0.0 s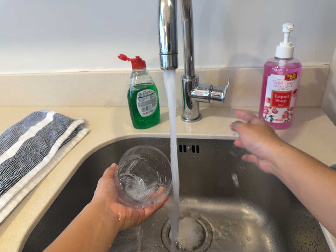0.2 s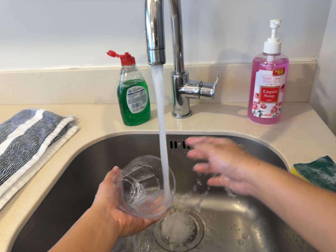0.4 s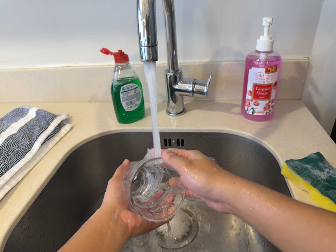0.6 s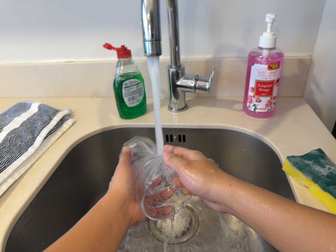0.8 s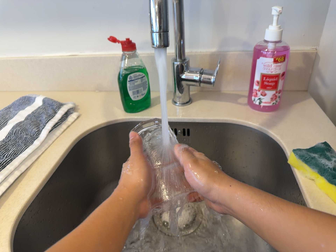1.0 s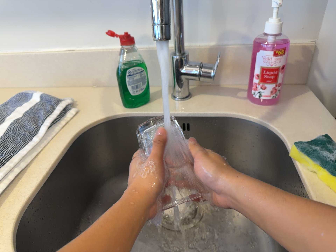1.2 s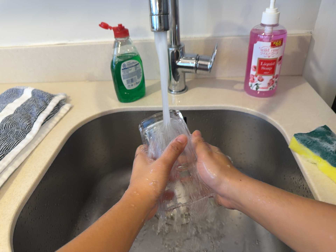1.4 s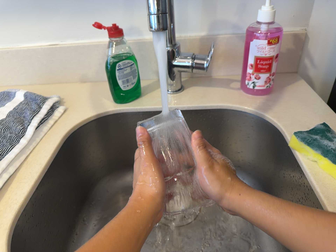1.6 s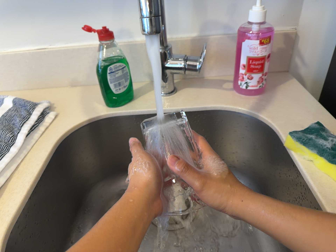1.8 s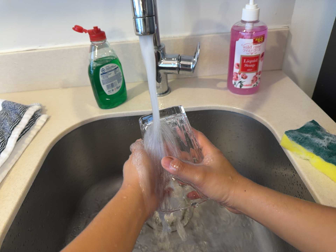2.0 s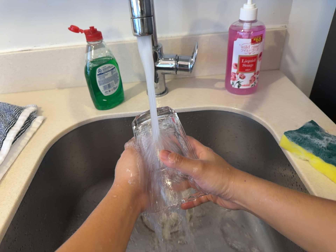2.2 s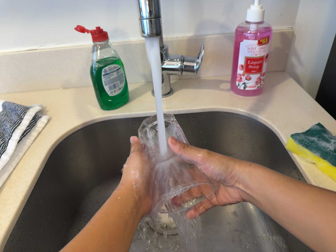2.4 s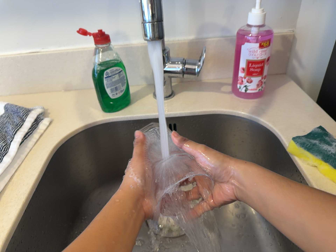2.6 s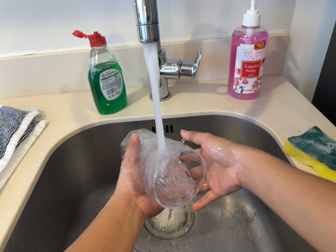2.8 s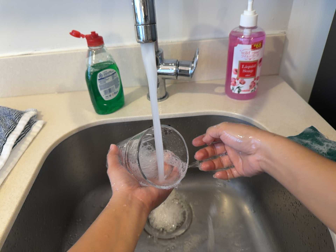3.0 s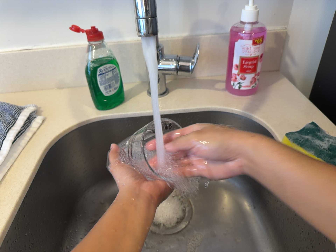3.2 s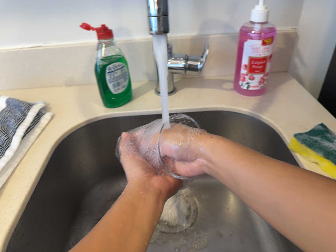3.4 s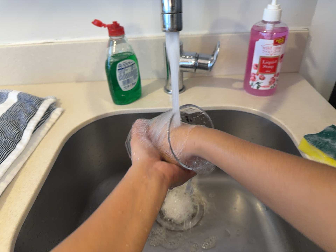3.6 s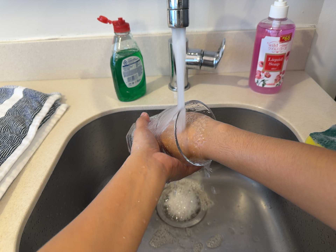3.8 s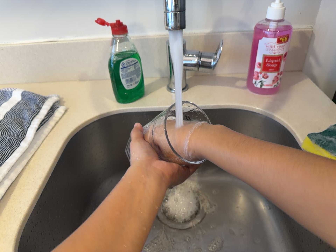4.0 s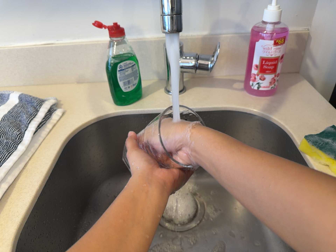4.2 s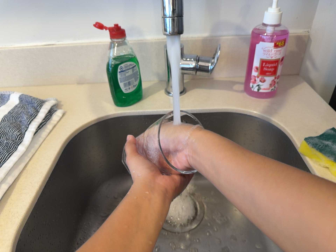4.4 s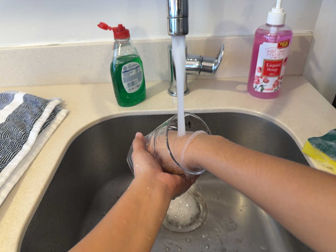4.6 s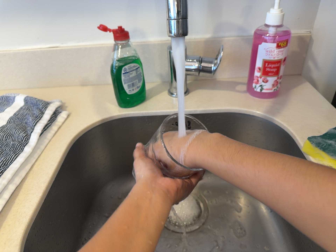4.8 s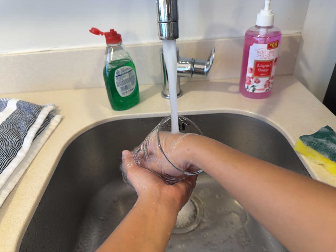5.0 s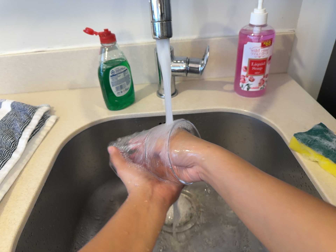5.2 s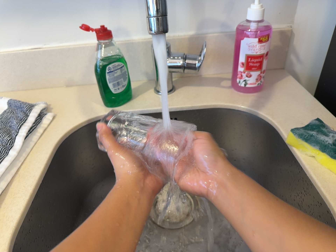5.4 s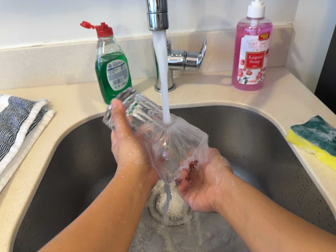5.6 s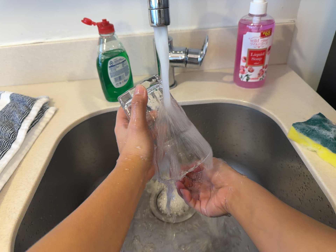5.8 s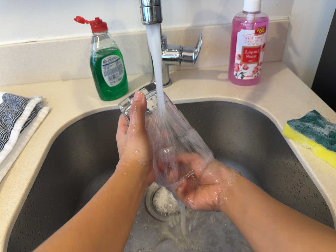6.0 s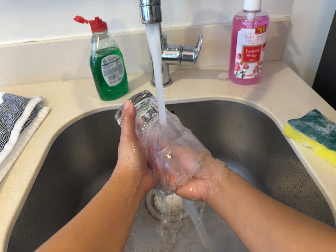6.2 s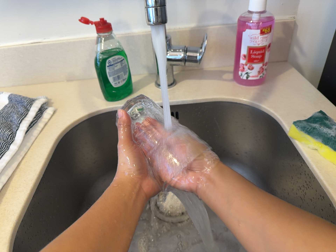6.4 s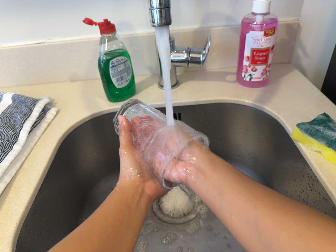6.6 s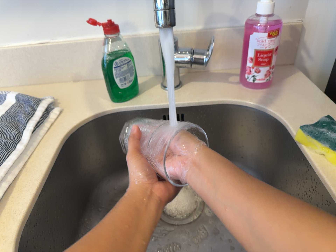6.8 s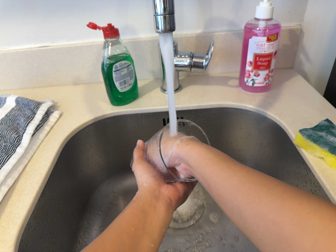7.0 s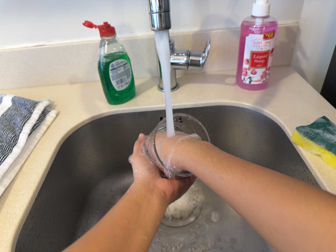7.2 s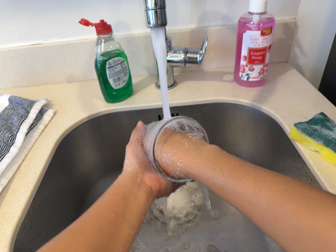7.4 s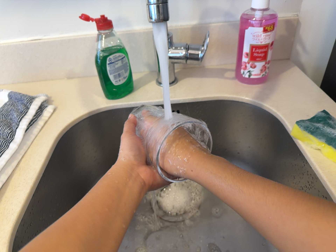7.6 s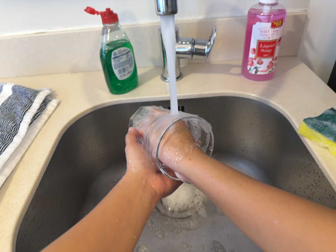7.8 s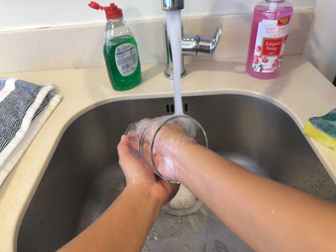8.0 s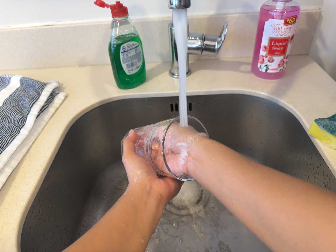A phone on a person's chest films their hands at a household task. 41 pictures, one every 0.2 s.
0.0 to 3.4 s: The camera travels to its left, about 6 cm.
3.4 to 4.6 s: The camera keeps its place and its aim.
4.6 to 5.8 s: The camera shifts only a little, or ends up much as it began.
5.8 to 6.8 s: The camera keeps its place and its aim.
6.8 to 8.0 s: The camera shifts only a little, or ends up much as it began.
The film runs backward here.
